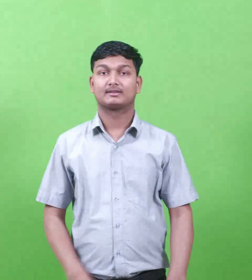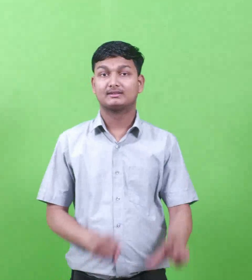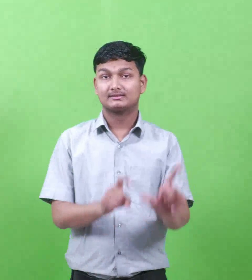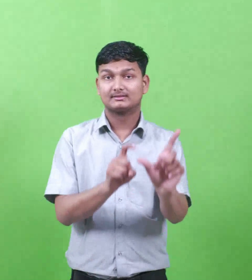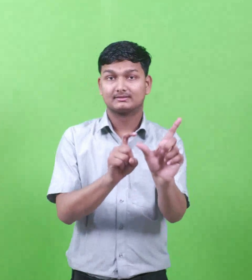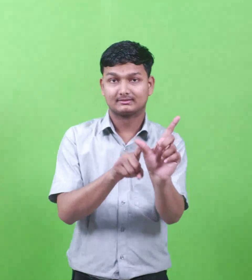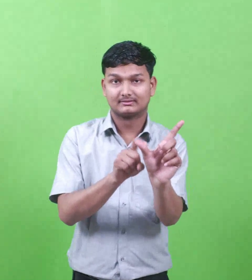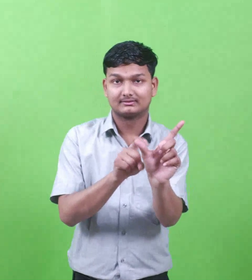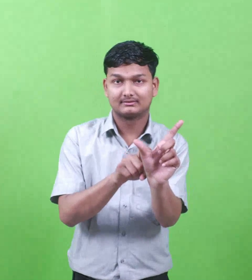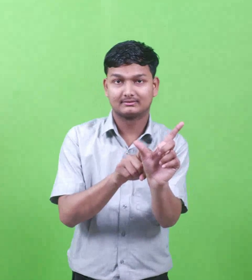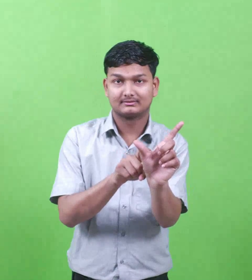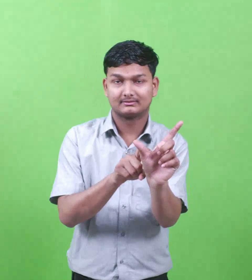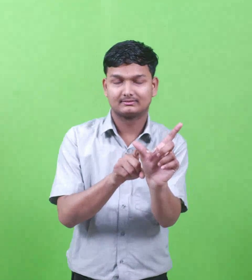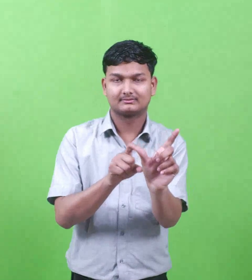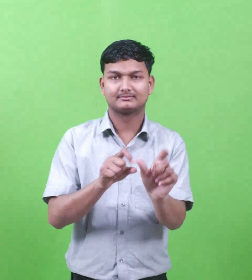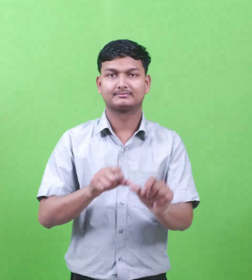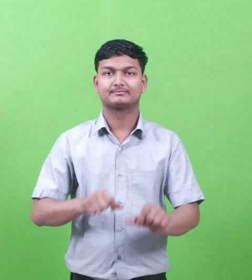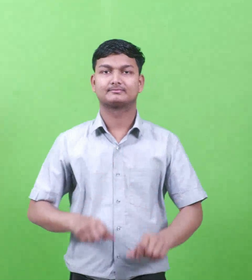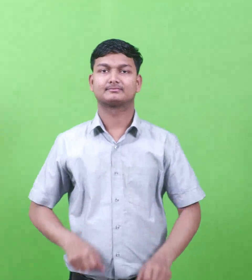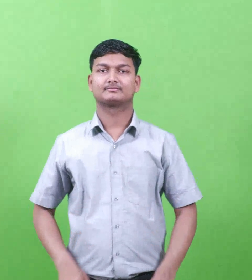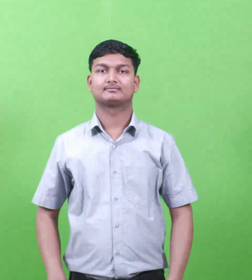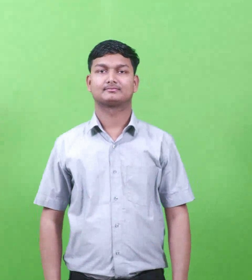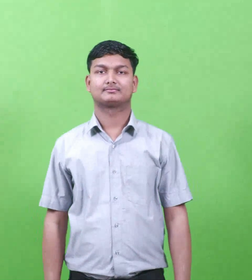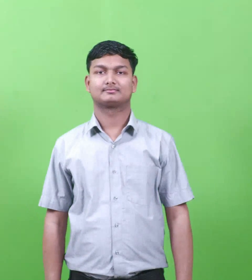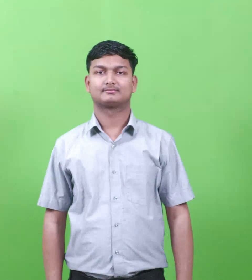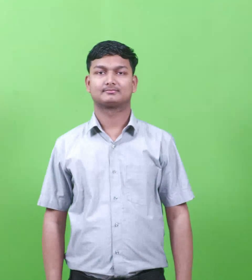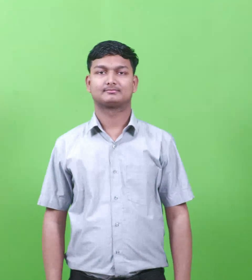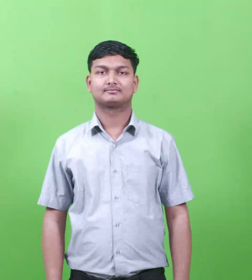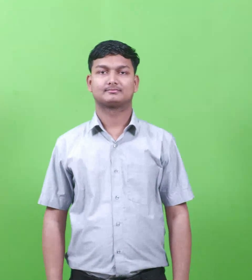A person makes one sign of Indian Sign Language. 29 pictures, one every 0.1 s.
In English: mount sinai
